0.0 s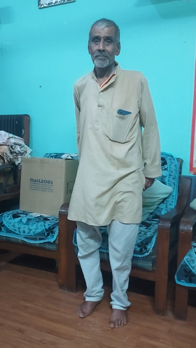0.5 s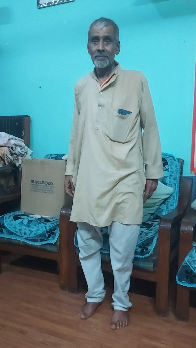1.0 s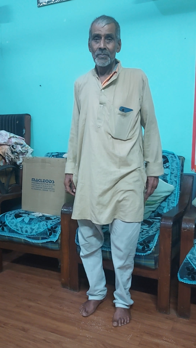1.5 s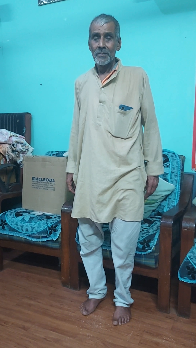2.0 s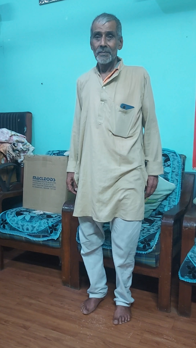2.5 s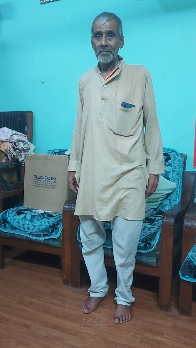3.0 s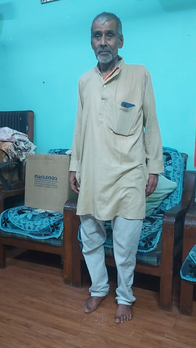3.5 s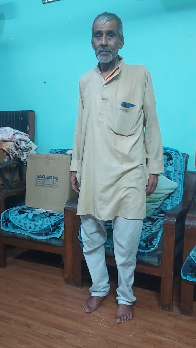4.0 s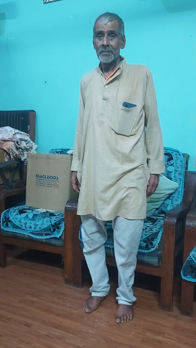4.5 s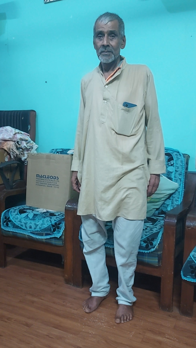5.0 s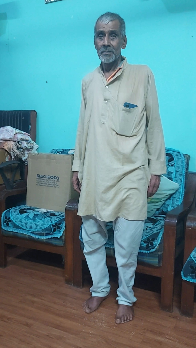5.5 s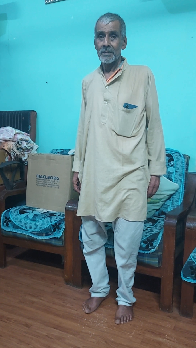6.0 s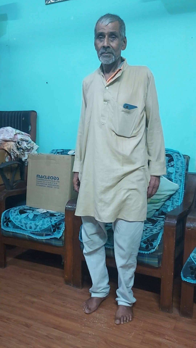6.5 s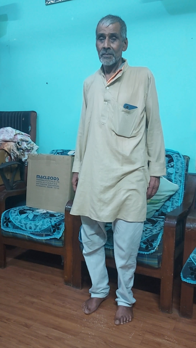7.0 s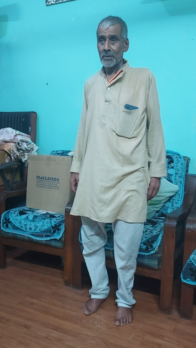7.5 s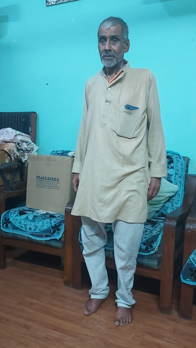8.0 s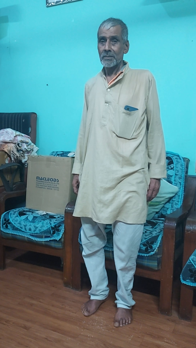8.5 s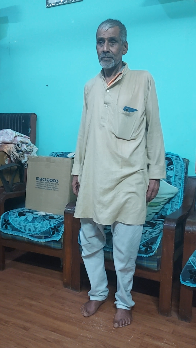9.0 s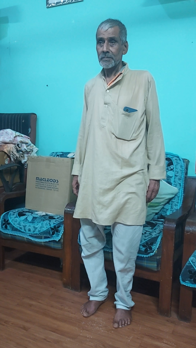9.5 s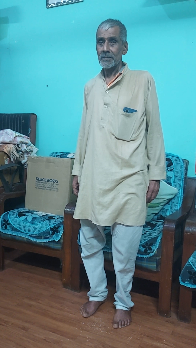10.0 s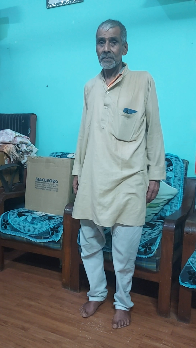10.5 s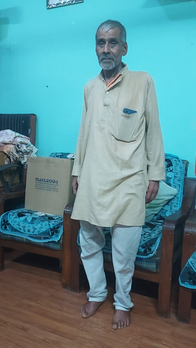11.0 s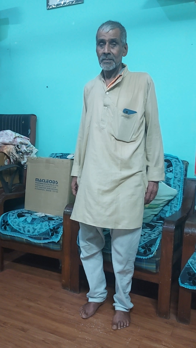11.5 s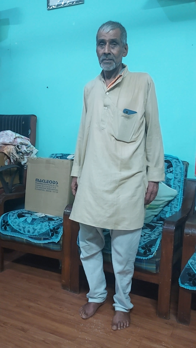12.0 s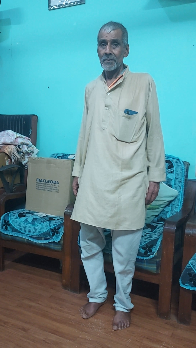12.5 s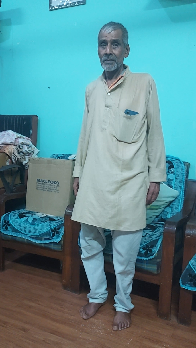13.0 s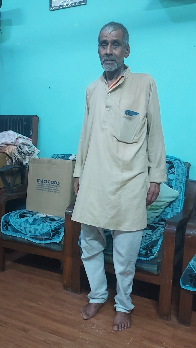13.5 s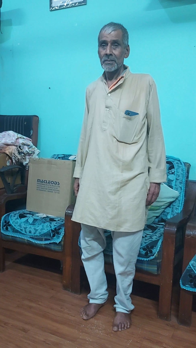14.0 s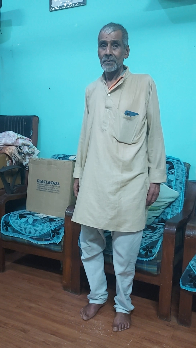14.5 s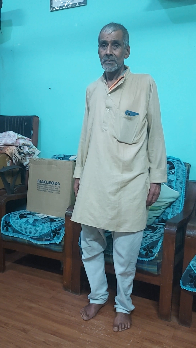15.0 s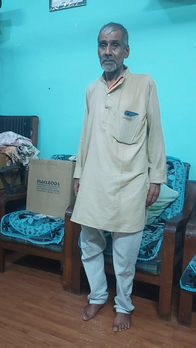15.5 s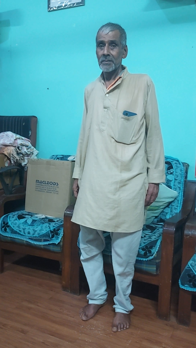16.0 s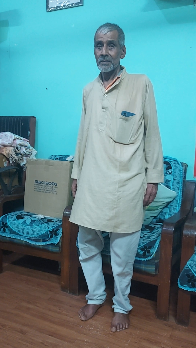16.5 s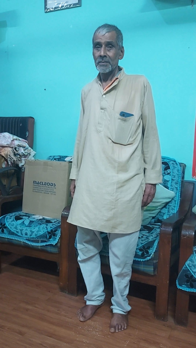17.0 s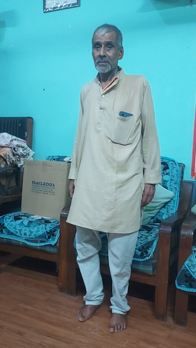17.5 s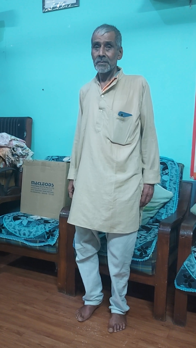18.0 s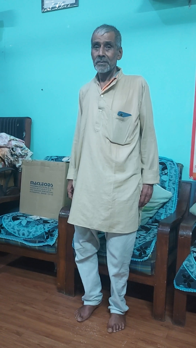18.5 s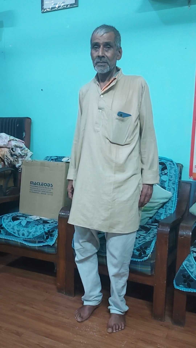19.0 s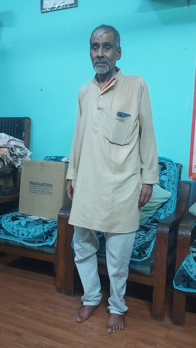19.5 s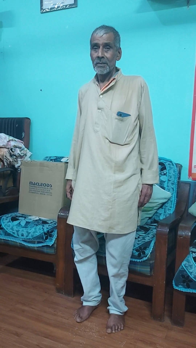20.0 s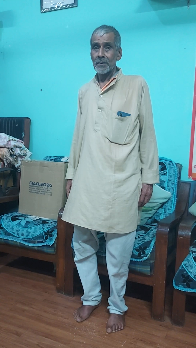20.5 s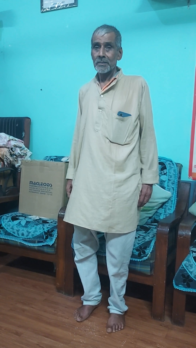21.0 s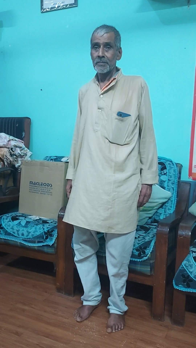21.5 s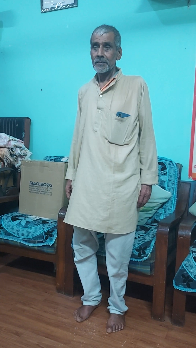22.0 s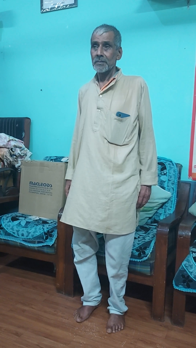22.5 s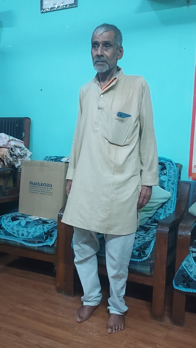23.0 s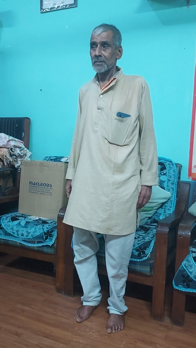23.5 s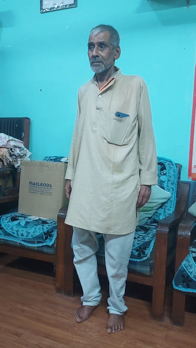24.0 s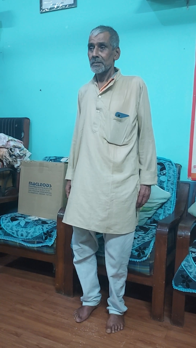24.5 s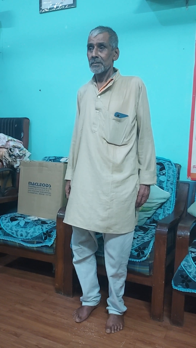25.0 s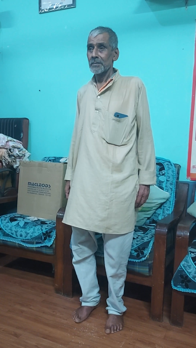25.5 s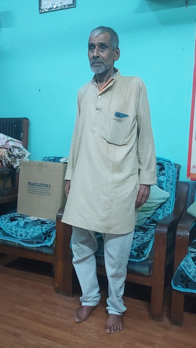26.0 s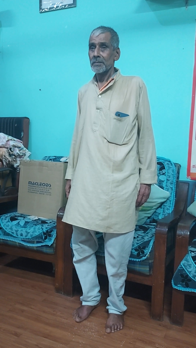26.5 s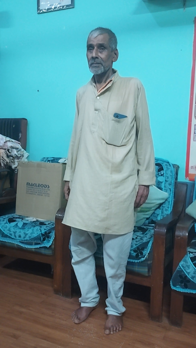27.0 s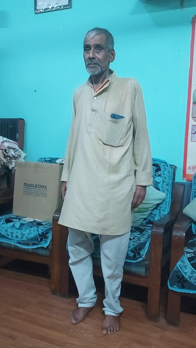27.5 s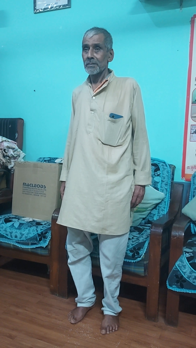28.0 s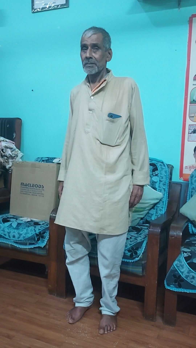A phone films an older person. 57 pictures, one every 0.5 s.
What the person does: Standing.
